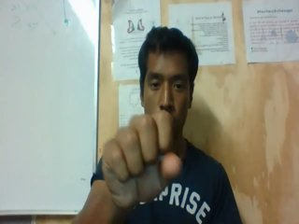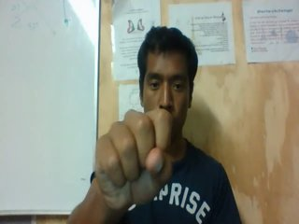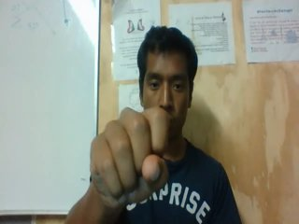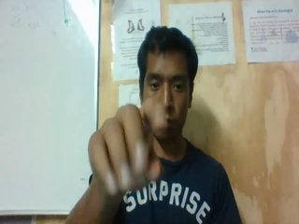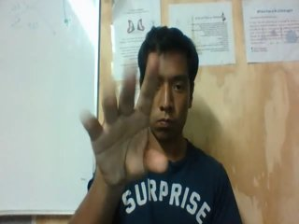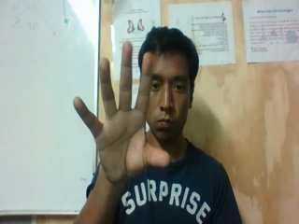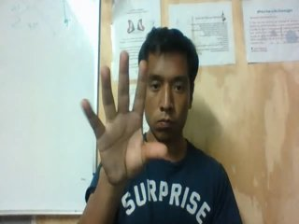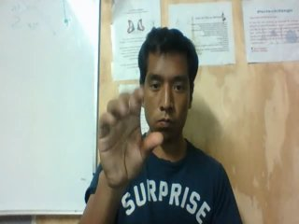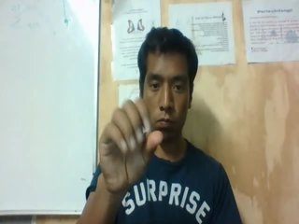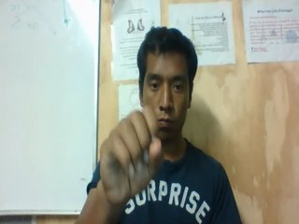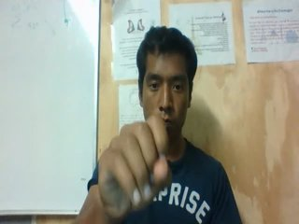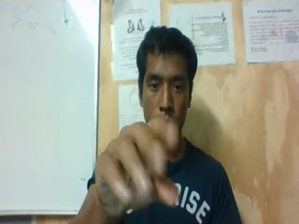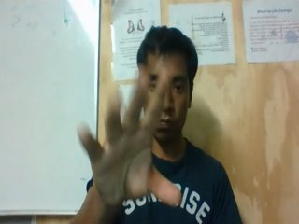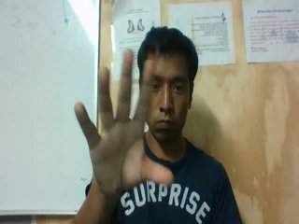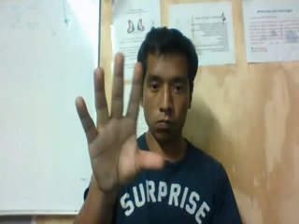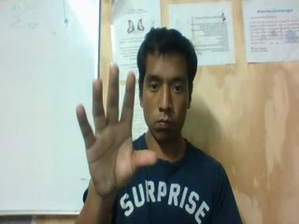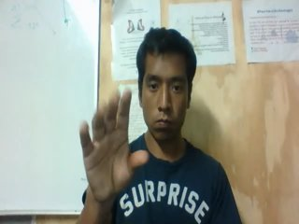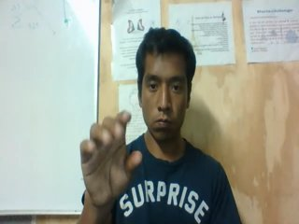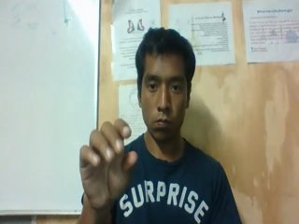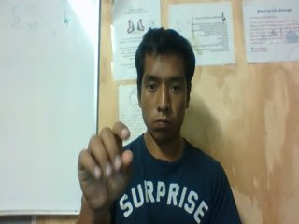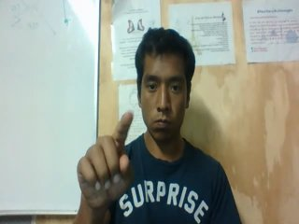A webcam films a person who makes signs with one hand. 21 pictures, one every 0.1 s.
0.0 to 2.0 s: Open twice.
